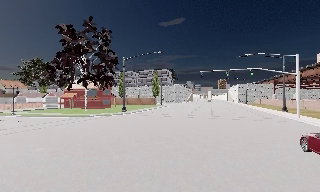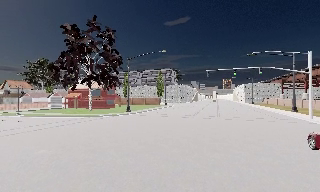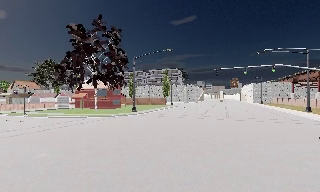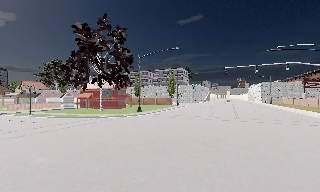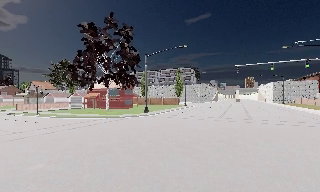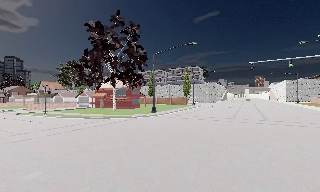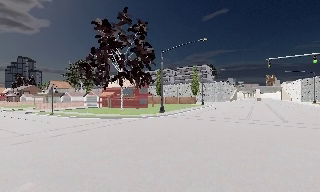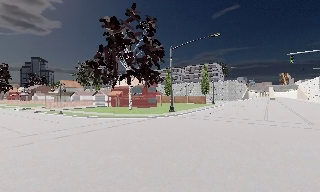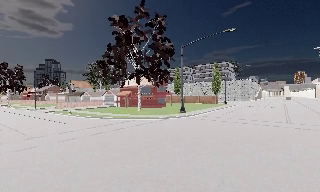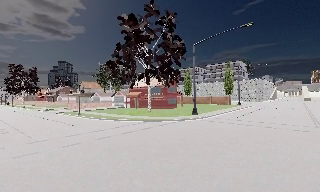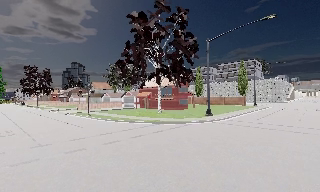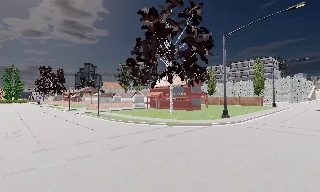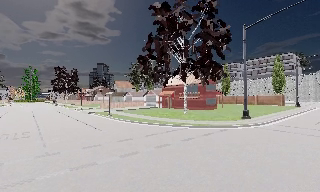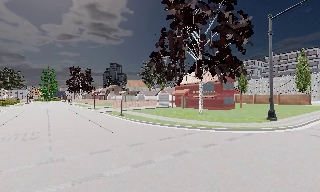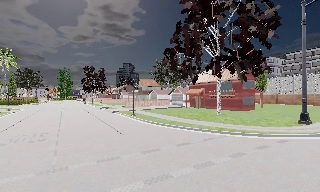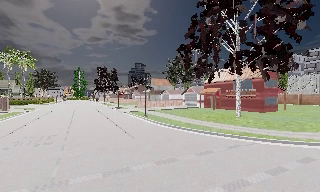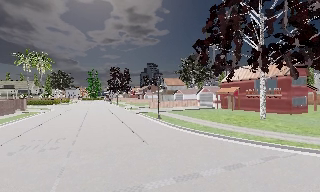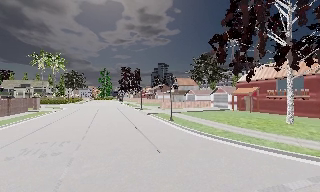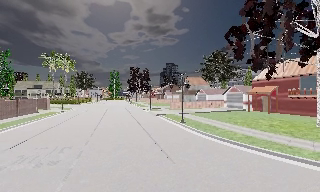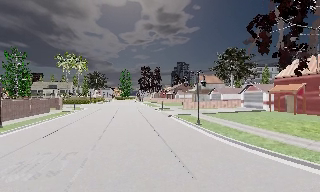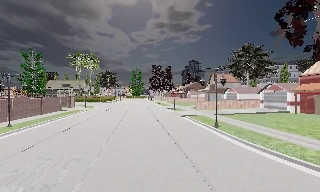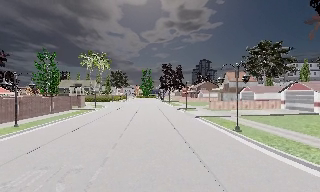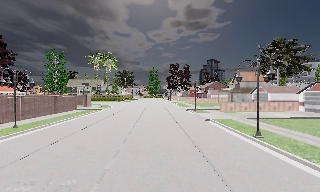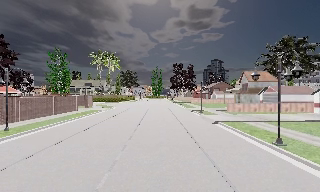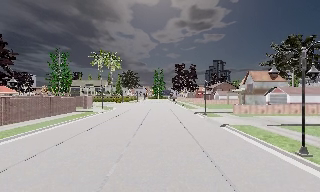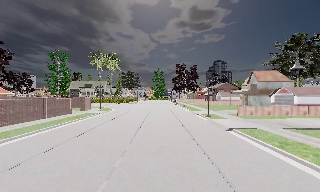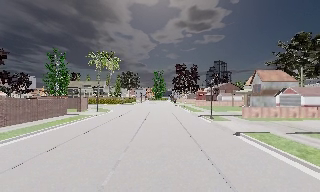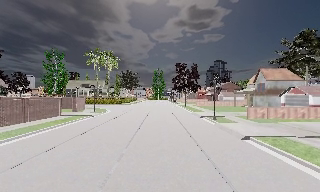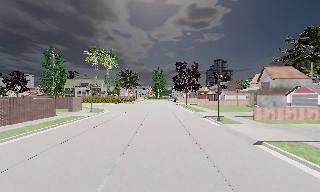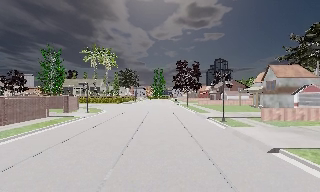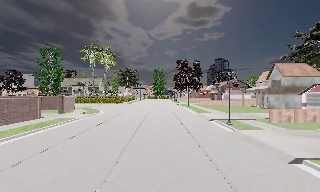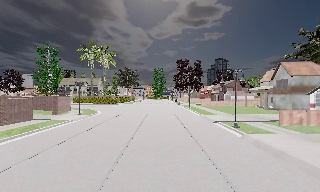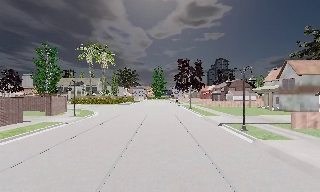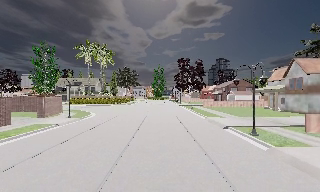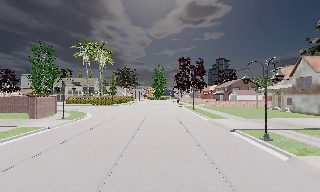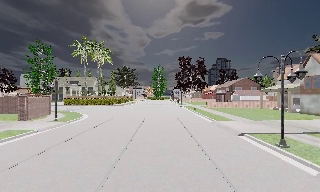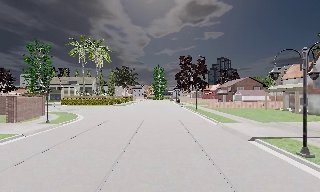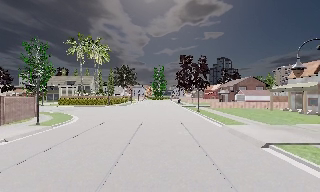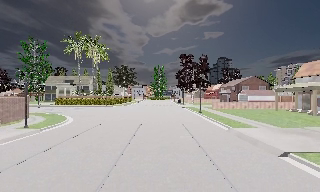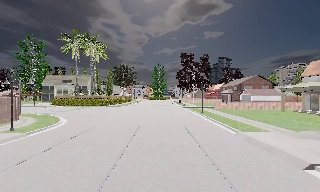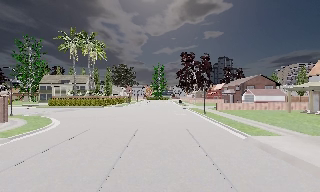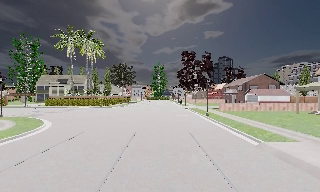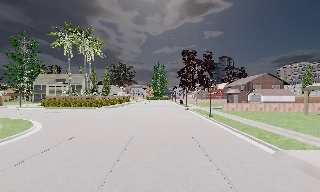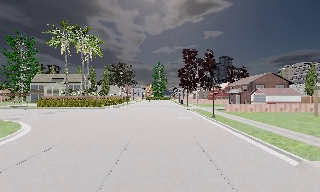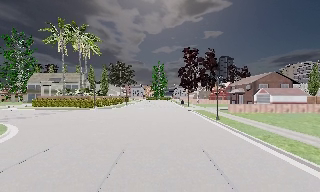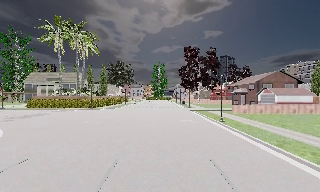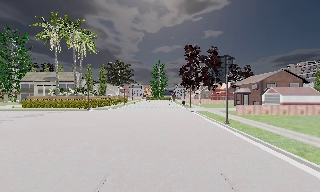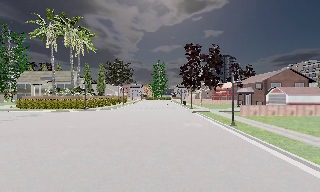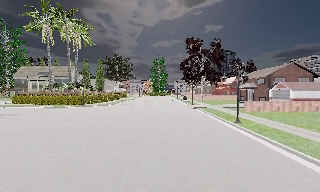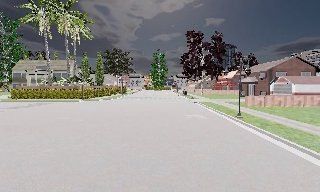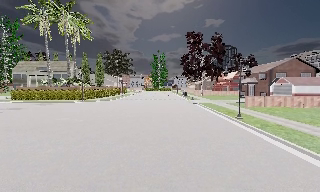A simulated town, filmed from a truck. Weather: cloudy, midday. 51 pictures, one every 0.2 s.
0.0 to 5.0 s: The camera swings to its left by about 75 degrees, and the scene slides to the right. It travels forward, about 30 m.
5.0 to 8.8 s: The camera travels forward, about 25 m, so what stands in front looms larger.
8.8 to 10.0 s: The camera travels forward, about 5 m, so what stands in front looms larger. It loses speed.
The film runs forward here.
